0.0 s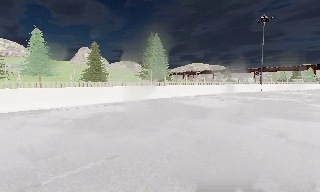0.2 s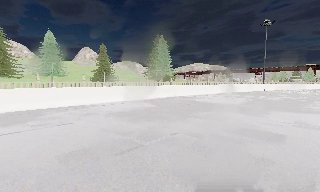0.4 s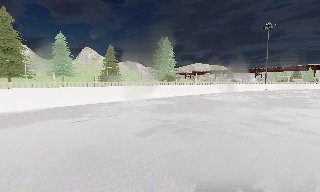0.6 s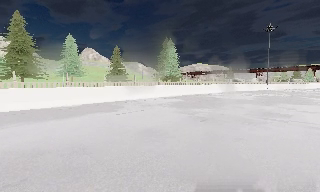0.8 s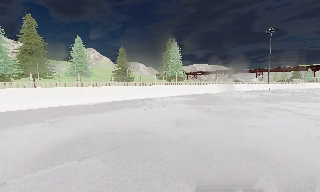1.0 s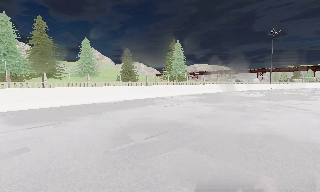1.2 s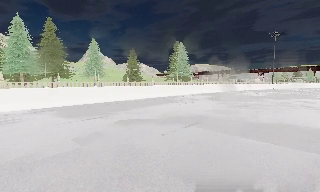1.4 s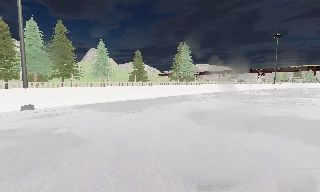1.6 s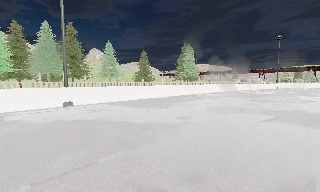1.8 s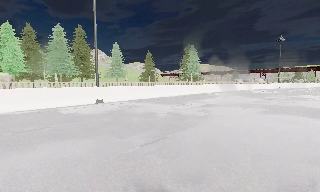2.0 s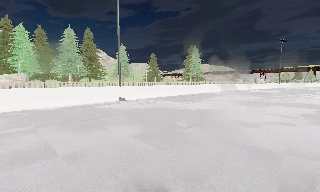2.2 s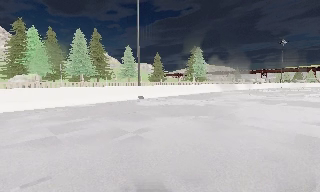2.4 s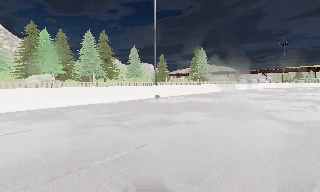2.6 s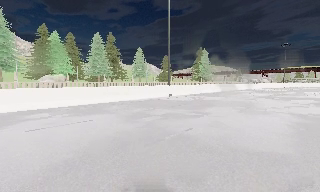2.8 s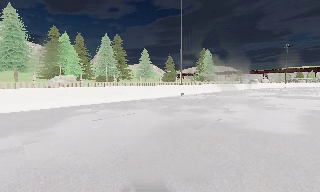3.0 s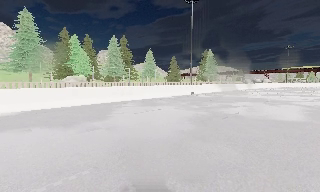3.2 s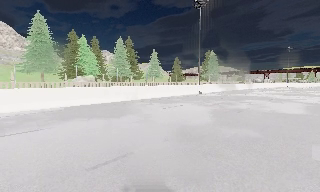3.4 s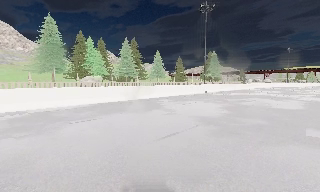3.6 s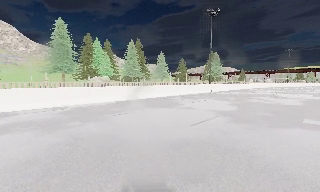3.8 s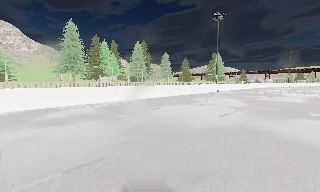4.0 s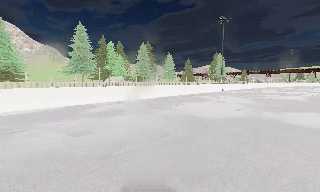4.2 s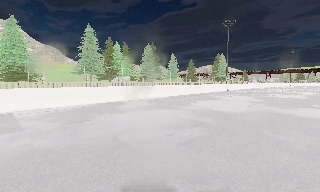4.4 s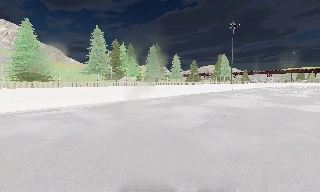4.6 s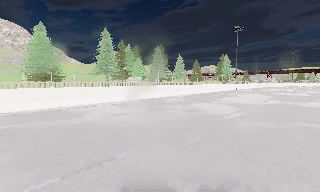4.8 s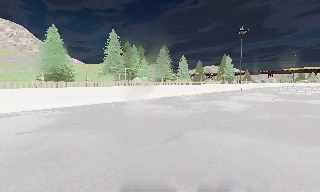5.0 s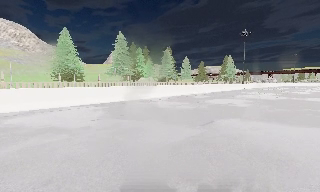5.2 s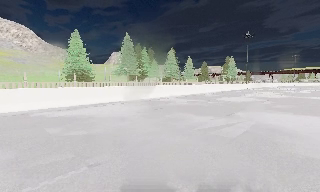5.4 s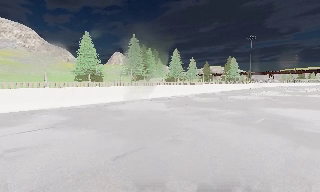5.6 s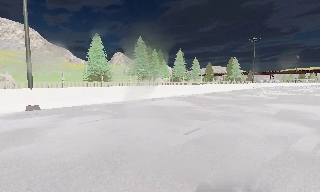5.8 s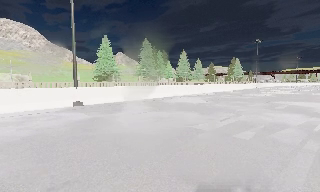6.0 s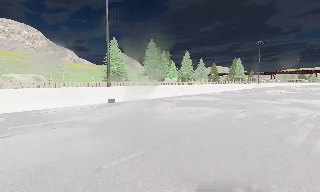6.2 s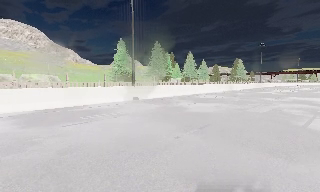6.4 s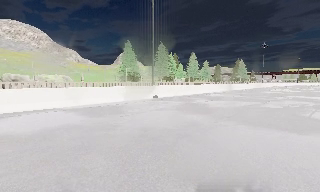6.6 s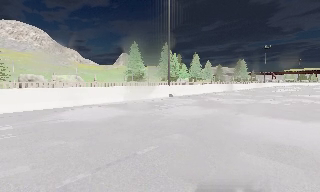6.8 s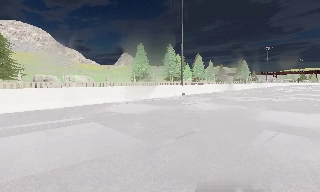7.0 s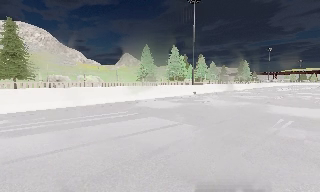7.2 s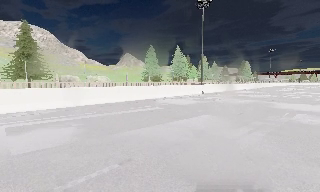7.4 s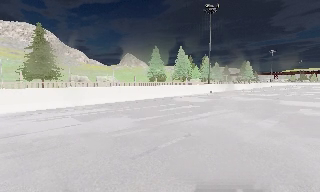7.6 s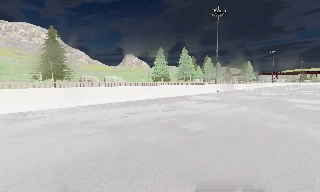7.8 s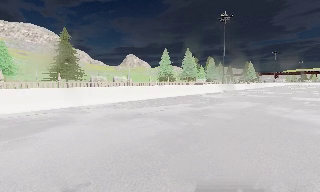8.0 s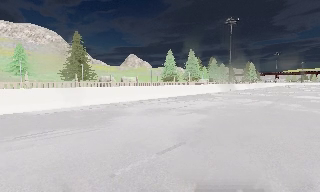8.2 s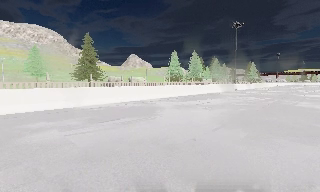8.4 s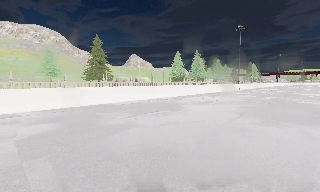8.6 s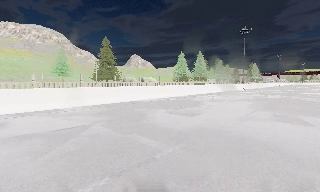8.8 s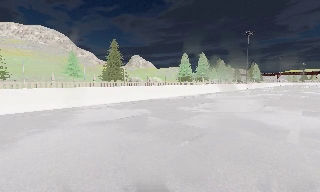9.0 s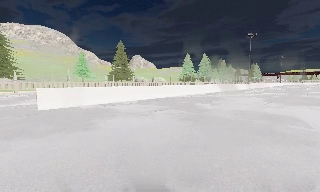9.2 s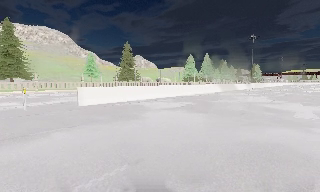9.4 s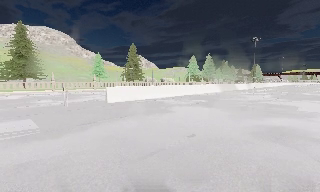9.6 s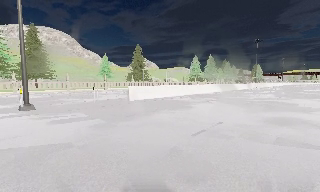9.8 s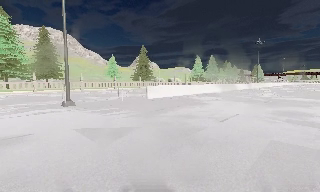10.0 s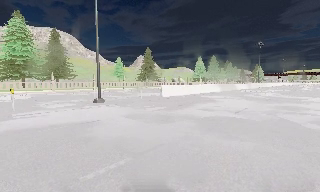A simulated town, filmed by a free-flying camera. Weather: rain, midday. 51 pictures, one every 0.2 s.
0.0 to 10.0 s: The camera travels backward and to its left, about 105 m, so what stands in front gets smaller.
The film runs backward here.
